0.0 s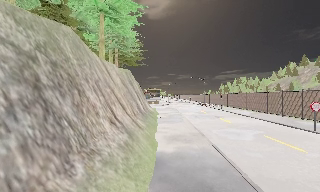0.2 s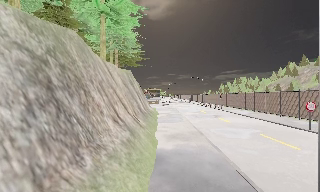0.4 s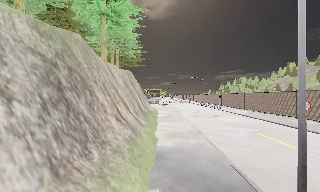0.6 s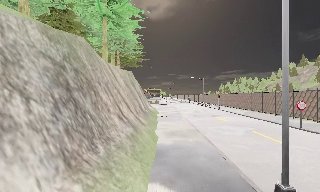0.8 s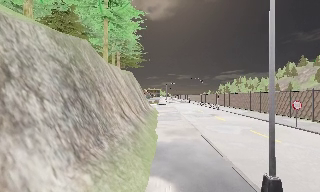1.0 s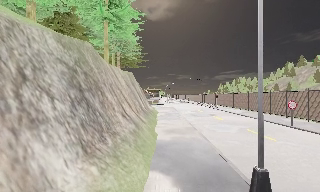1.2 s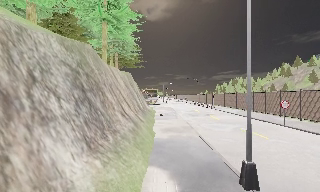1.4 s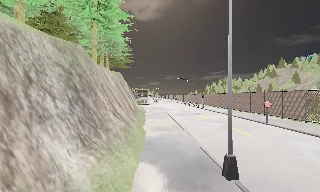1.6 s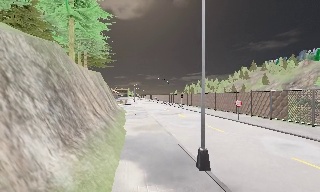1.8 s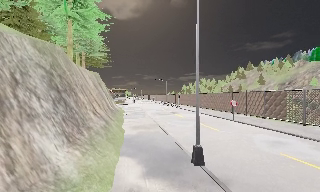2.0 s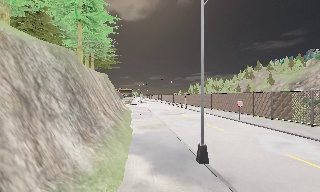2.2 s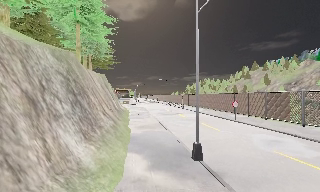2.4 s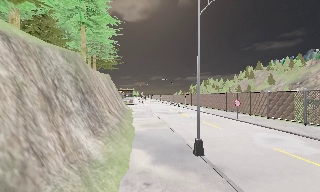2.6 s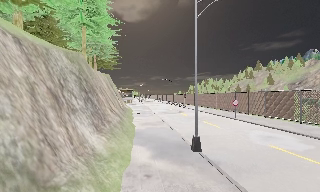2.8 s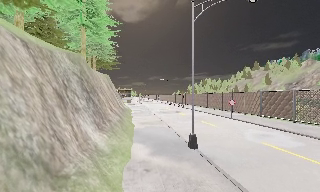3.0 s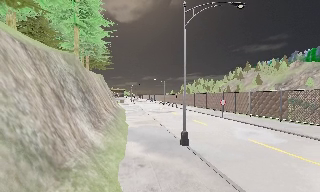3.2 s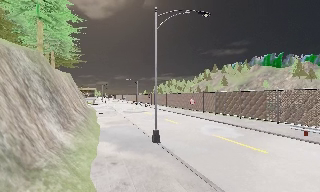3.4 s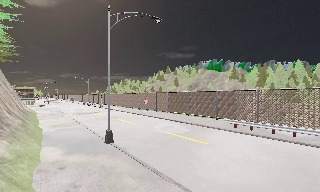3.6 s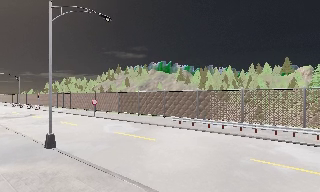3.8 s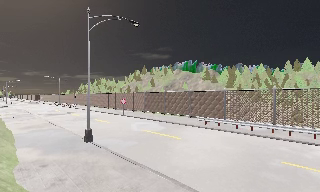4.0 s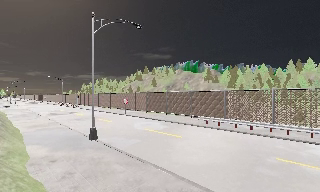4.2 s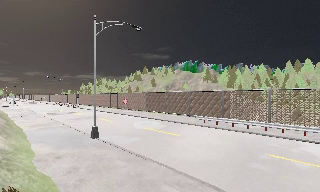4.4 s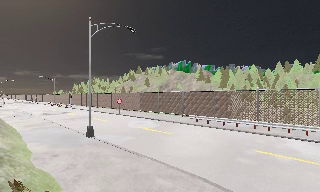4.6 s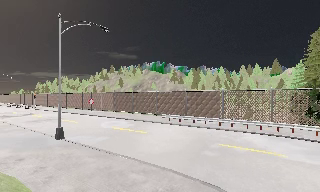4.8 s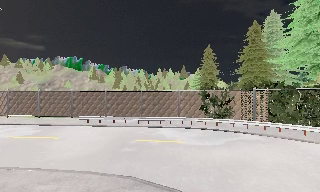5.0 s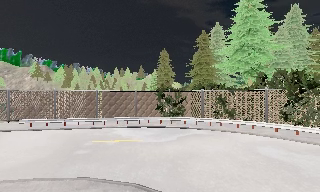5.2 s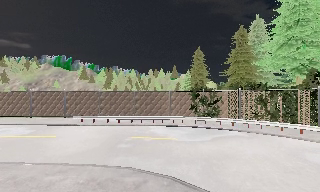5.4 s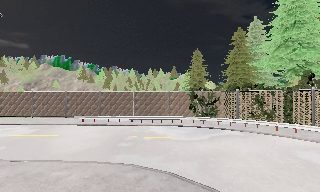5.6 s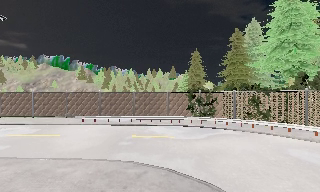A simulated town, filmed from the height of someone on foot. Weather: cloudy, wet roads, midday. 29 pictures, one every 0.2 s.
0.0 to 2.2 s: The scene slides to the left, as the camera pans about 10 degrees to its right. It travels backward, about 4 m, so what stands in front gets smaller.
2.2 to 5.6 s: The camera swings to its right by about 80 degrees, and the scene slides to the left. It travels backward, about 6 m.
The film runs backward here.
